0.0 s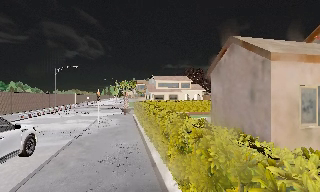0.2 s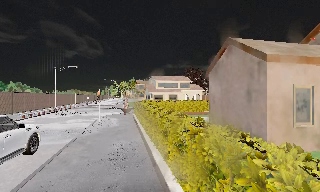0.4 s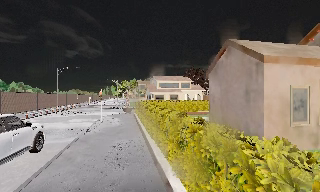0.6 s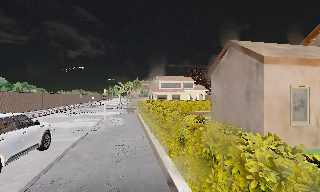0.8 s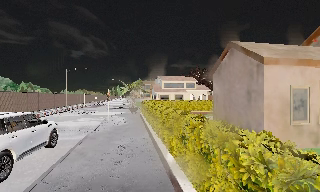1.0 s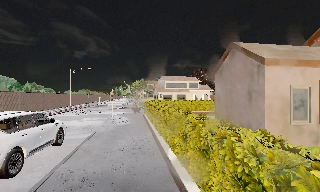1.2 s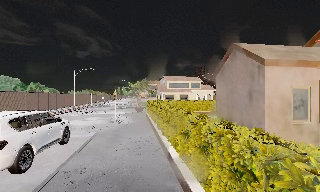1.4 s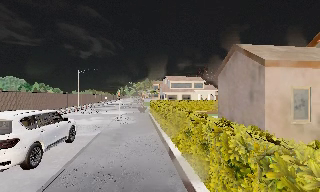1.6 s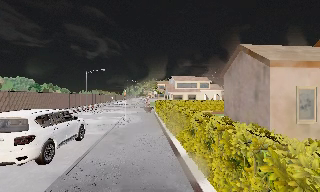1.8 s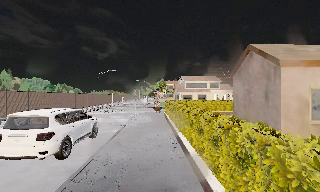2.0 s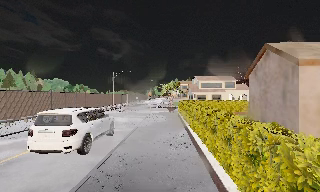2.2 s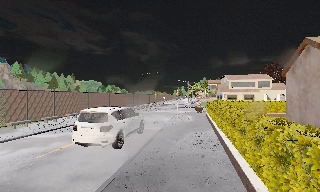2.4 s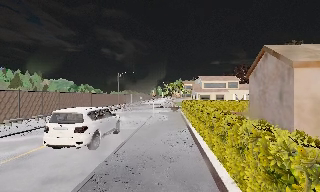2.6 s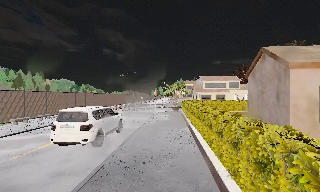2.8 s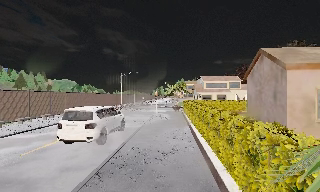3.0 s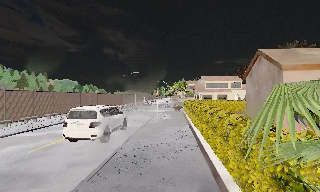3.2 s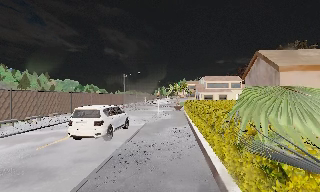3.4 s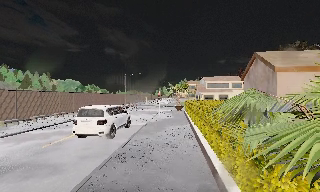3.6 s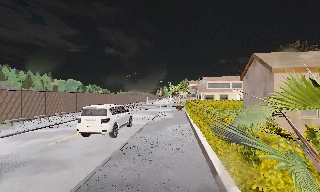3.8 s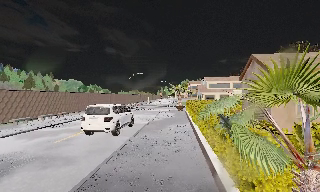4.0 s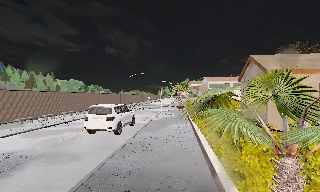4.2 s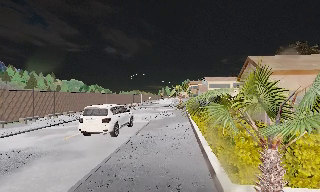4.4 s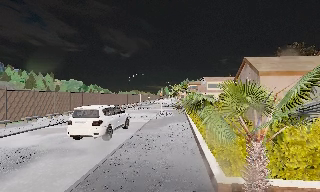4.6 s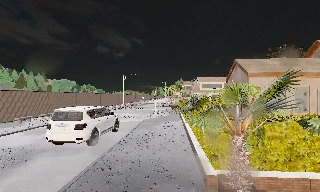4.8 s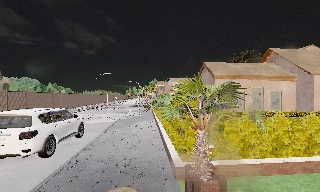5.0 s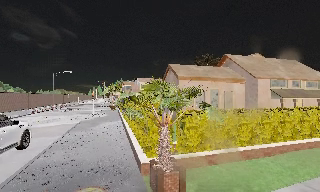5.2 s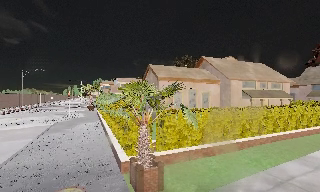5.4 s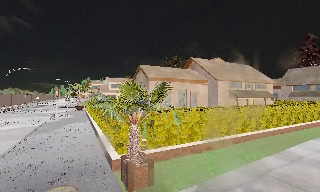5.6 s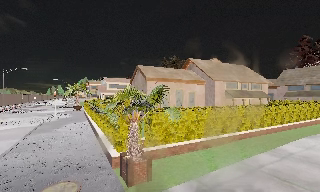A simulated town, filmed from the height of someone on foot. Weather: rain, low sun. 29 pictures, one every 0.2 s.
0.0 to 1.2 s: The camera travels backward, about 1.5 m, so what stands in front gets smaller.
1.2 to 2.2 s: The camera swings to its left by about 20 degrees, and the scene slides to the right. It travels backward, about 1.5 m, so what stands in front gets smaller.
2.2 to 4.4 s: The camera travels backward, about 4 m, so what stands in front gets smaller.
4.4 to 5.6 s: The camera swings to its right by about 35 degrees, and the scene slides to the left. It travels backward, about 1.5 m.
The film runs backward here.
